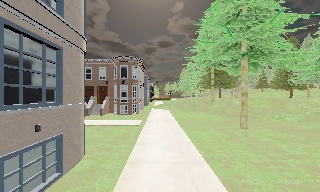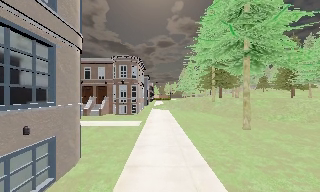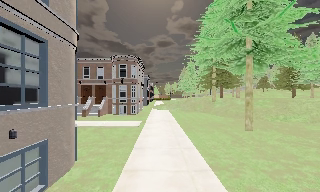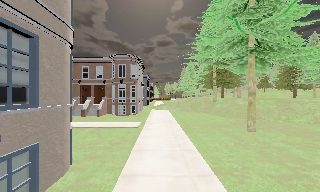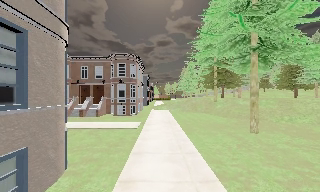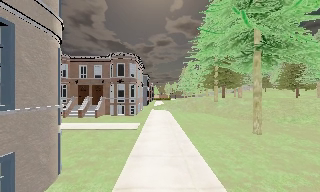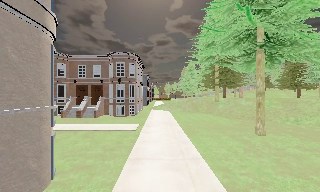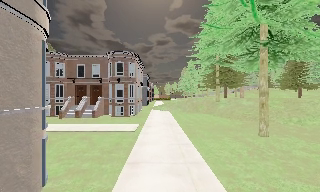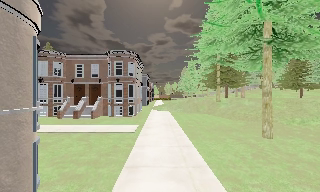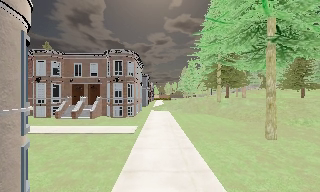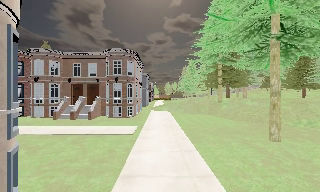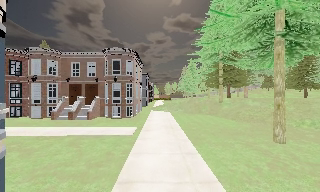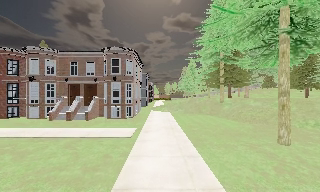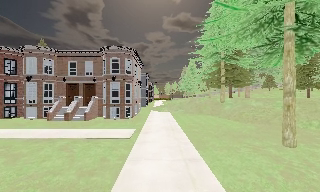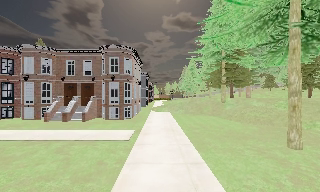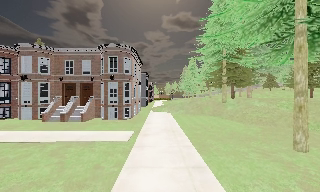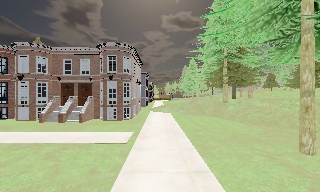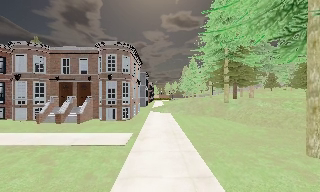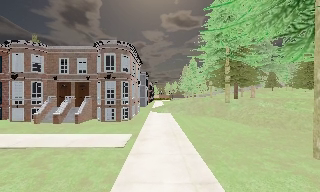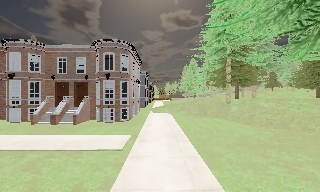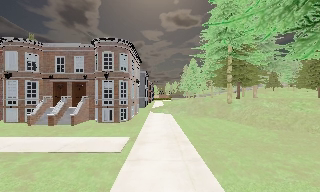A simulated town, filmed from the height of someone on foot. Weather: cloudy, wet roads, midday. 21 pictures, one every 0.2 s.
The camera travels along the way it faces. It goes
forward.
0.0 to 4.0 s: The camera travels forward, about 6 m, so what stands in front looms larger.
The film runs forward here.
